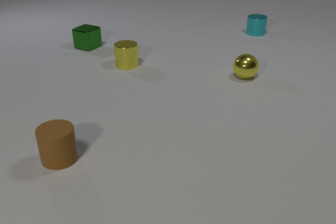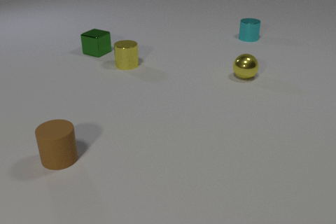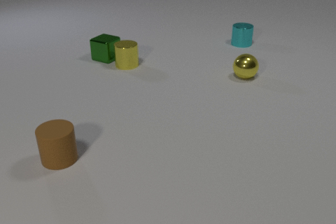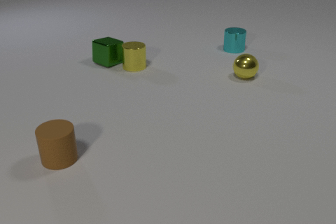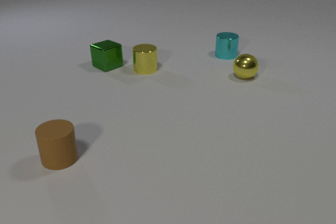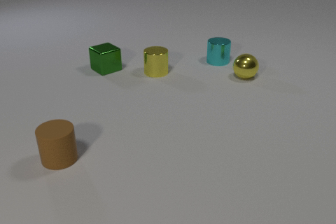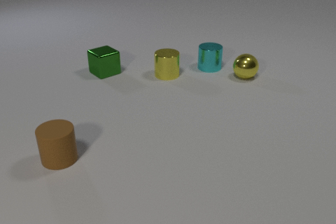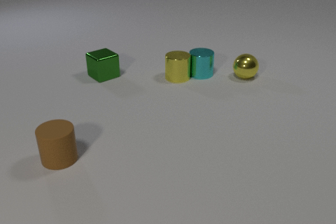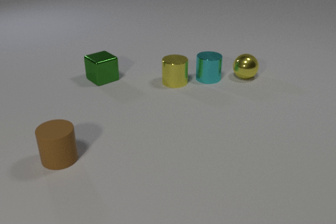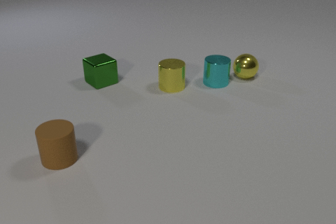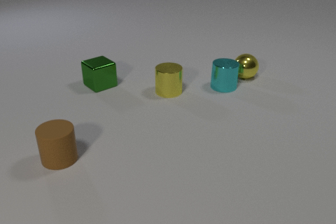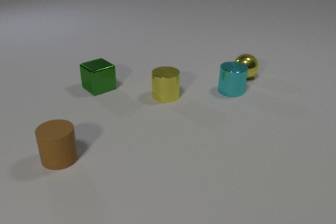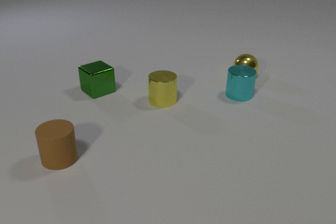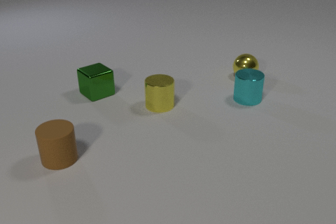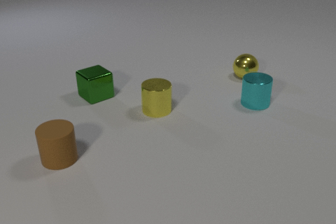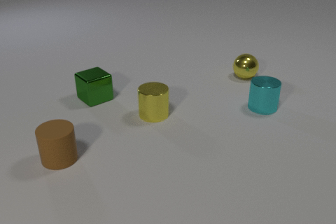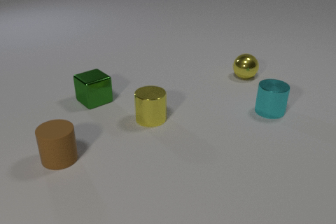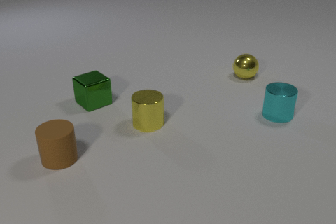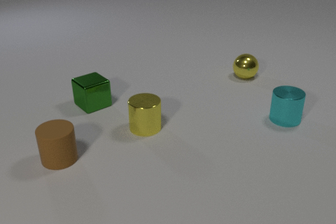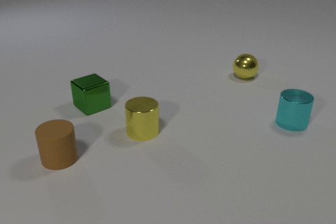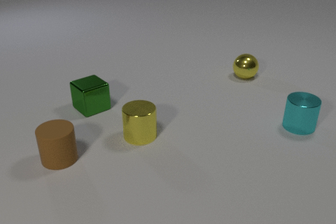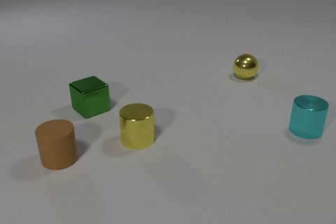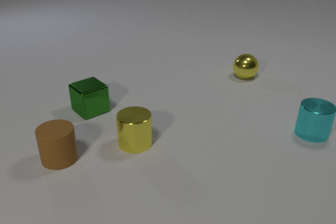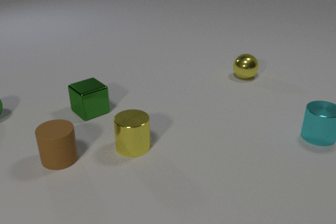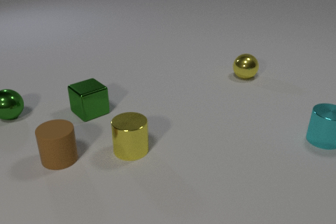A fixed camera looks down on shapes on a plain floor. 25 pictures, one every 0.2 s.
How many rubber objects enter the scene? 0.
How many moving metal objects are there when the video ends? 4.
Are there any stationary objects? yes.
0.0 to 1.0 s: The green metal cube slides toward the camera. The yellow metal cylinder slides to the right and toward the camera. The cyan metal cylinder slides toward the camera and to the left. The green metal cube and the yellow metal cylinder collide.
1.0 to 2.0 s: The green metal cube slides toward the camera. The yellow metal cylinder slides toward the camera. The cyan metal cylinder slides toward the camera. The yellow metal cylinder and the cyan metal cylinder collide.
2.0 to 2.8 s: The green metal cube slides toward the camera. The yellow metal cylinder slides toward the camera. The cyan metal cylinder slides to the right and toward the camera.
2.8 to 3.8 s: The green metal cube slides toward the camera. The yellow metal cylinder slides toward the camera. The cyan metal cylinder slides to the right and toward the camera.
3.8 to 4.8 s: The green metal cube slides toward the camera. The yellow metal cylinder slides toward the camera. The green metal sphere comes in at the left edge, rolls to the right. The cyan metal cylinder slides to the right and toward the camera.
